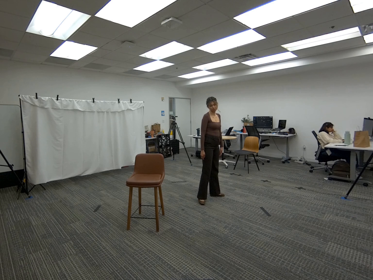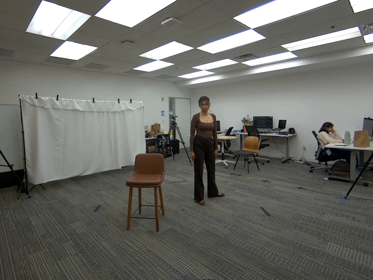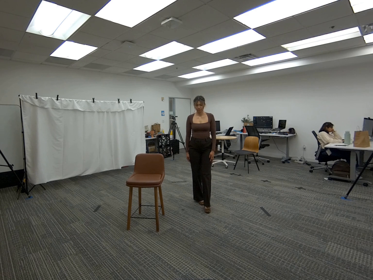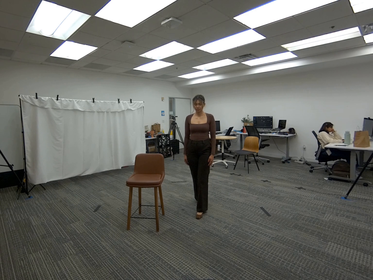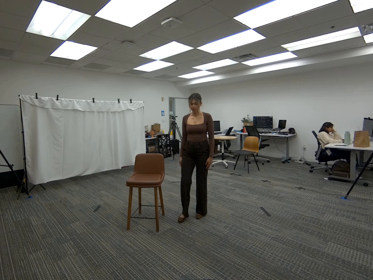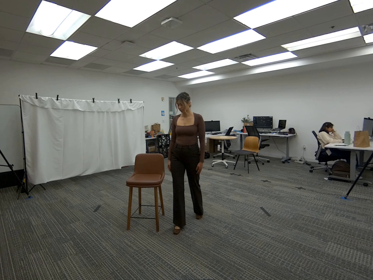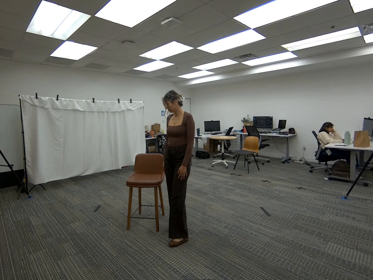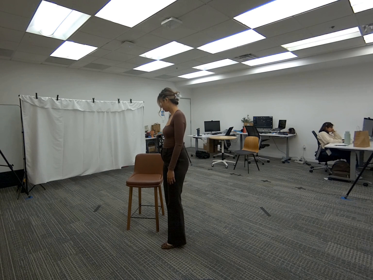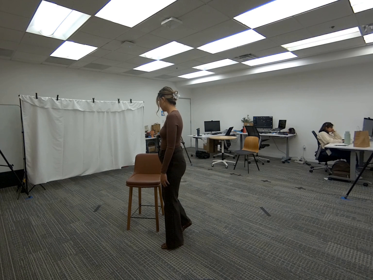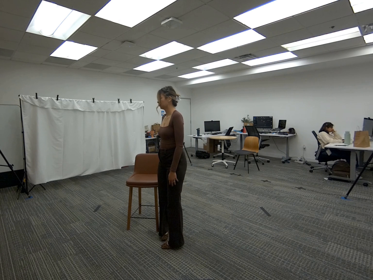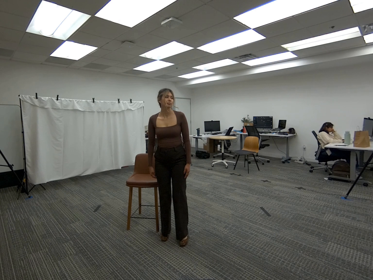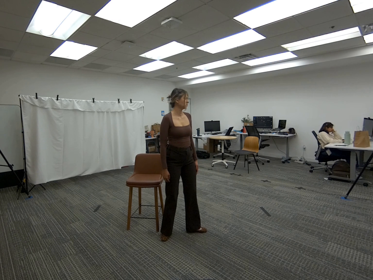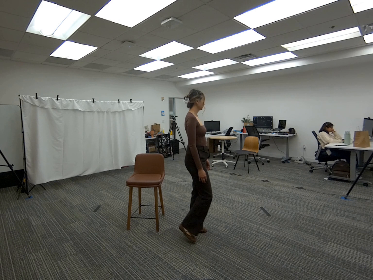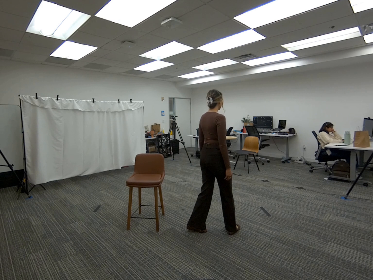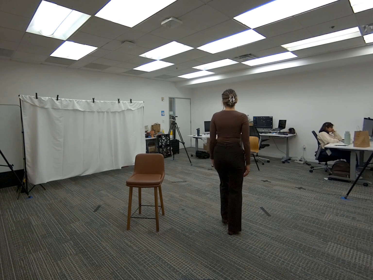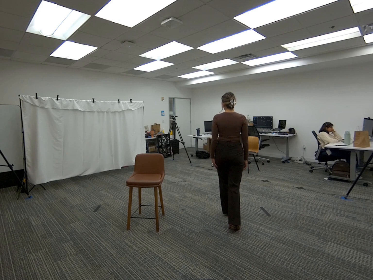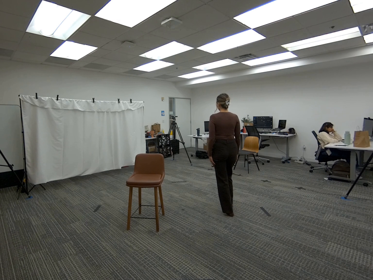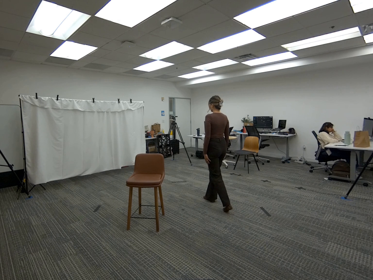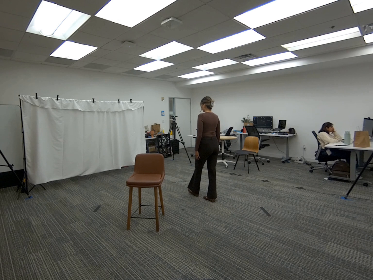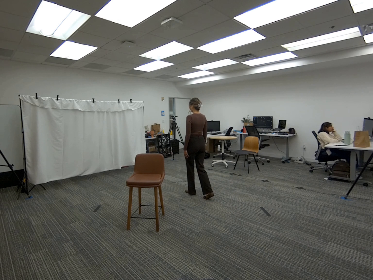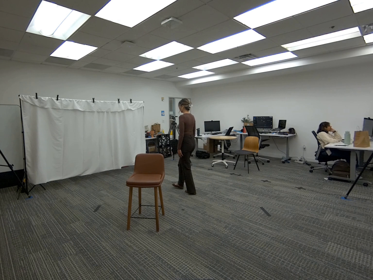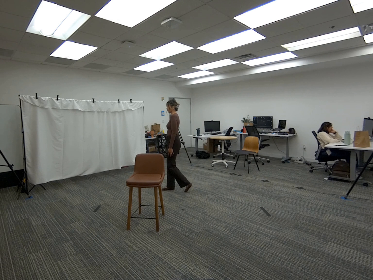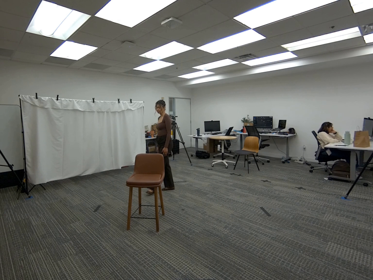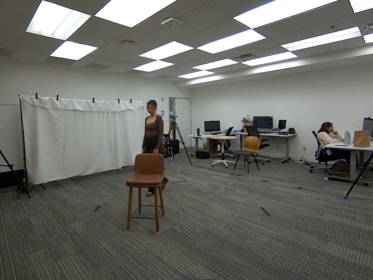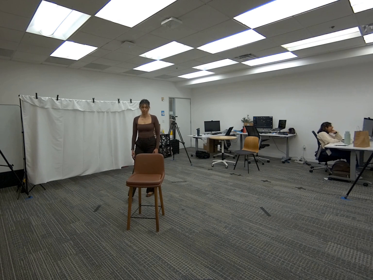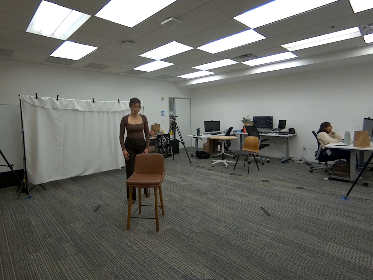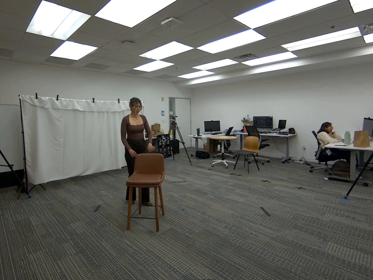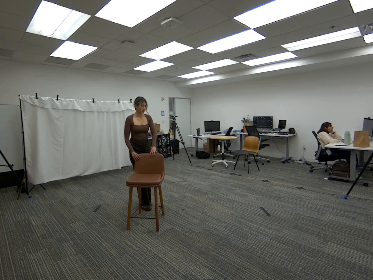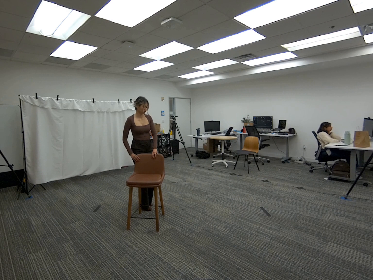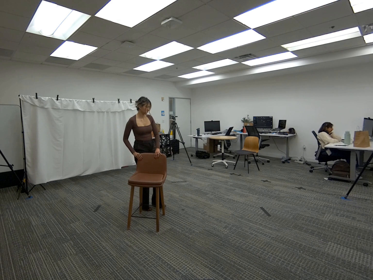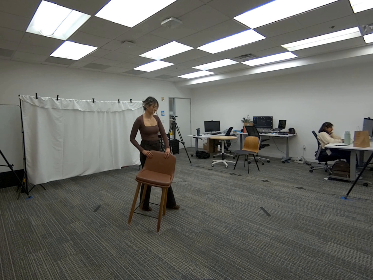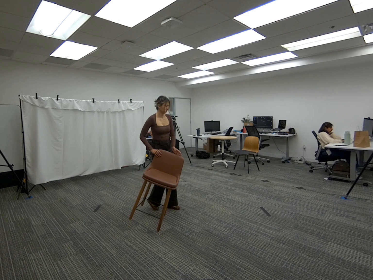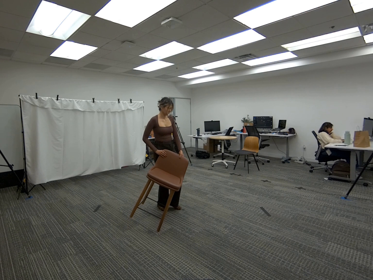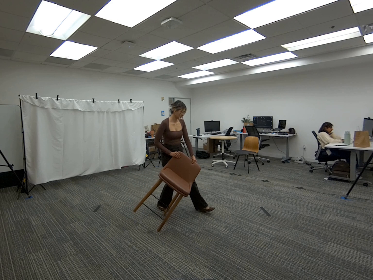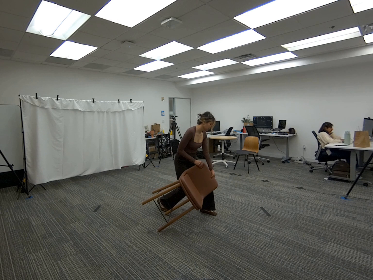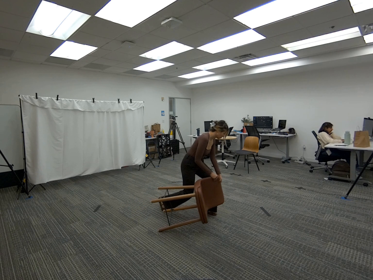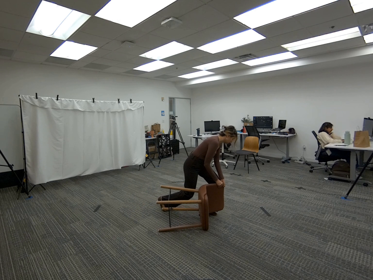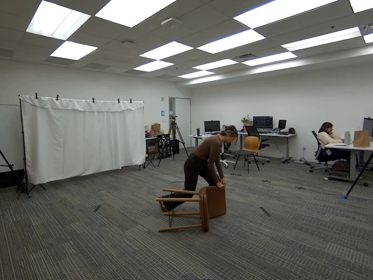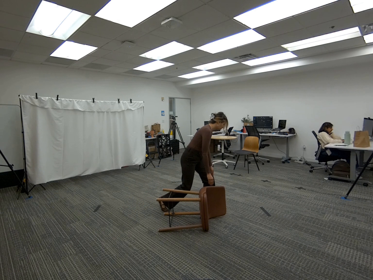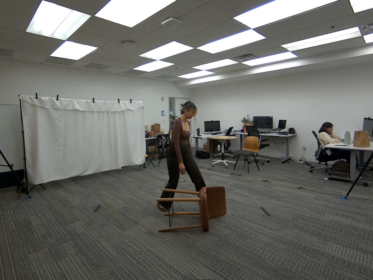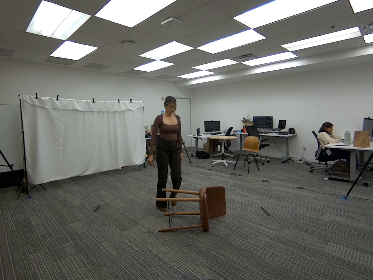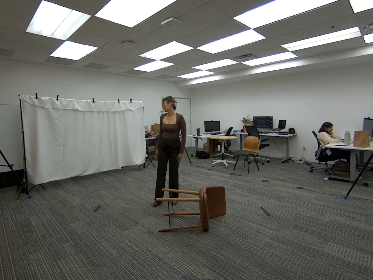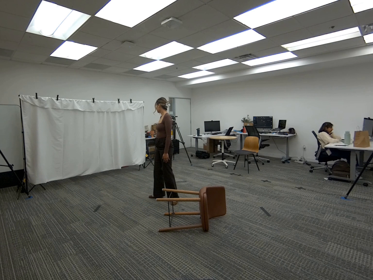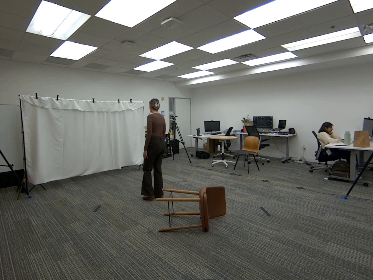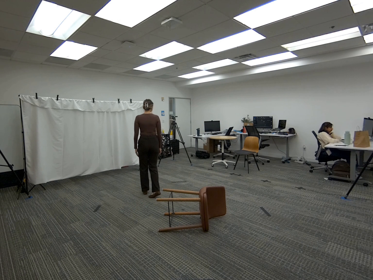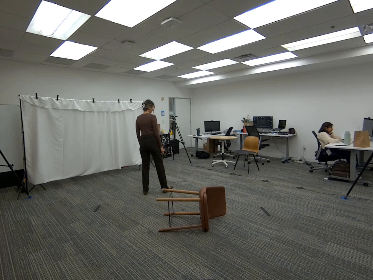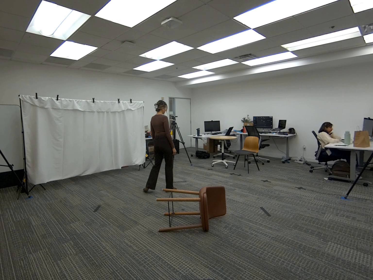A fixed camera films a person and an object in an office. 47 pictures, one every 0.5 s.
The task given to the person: Walk over to the tall bar stool and using both hands, tip the stool from an upright position to lying down. Stand when finished.
